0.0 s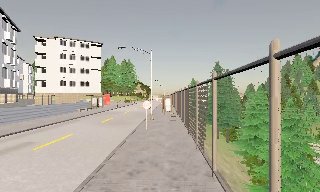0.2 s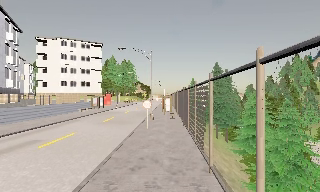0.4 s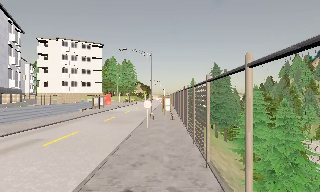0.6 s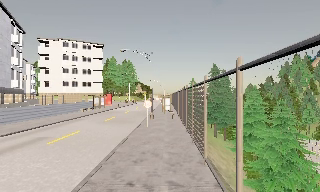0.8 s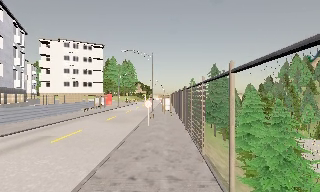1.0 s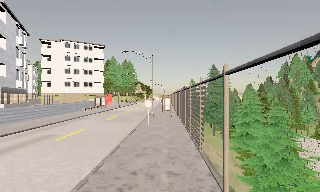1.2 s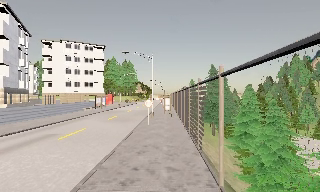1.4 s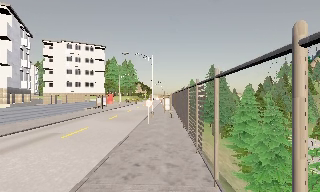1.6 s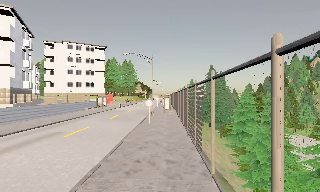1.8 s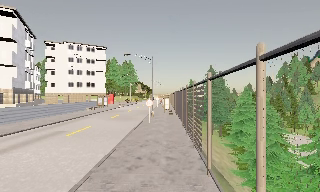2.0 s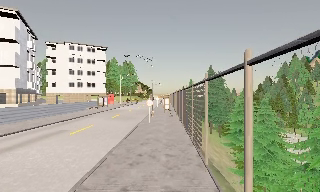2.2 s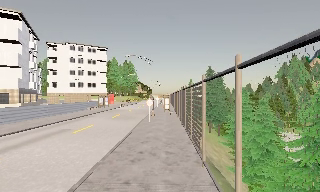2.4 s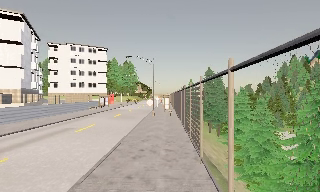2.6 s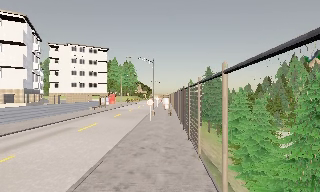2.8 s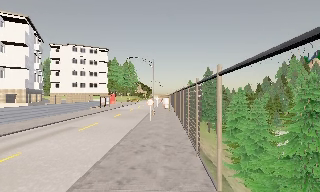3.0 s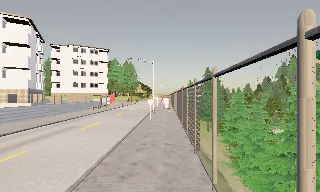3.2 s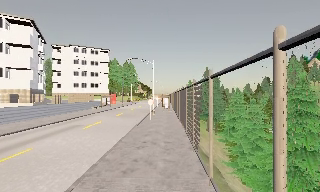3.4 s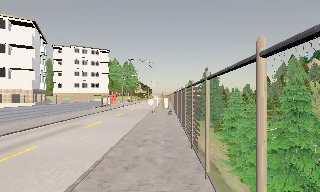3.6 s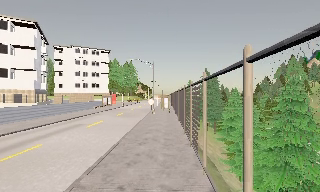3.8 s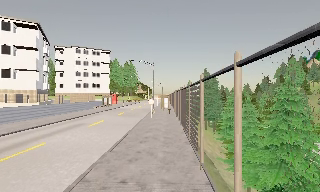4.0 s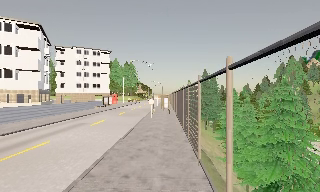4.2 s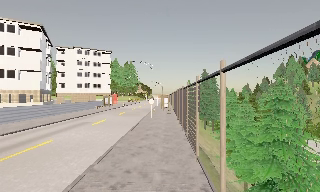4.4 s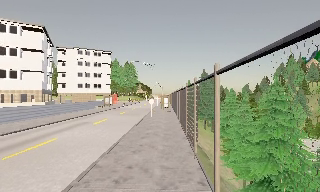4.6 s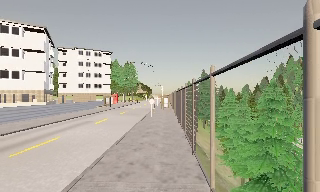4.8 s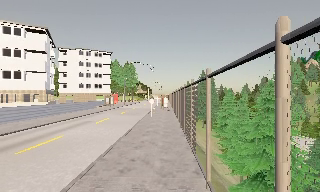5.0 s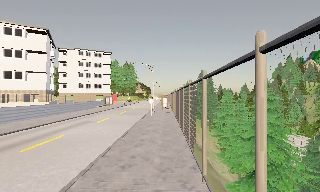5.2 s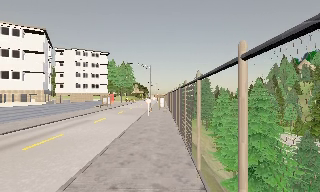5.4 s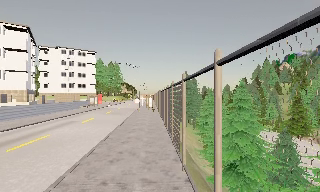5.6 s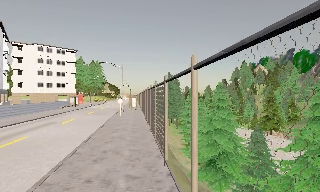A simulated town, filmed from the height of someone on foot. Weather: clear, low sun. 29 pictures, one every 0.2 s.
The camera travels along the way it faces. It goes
backward.
0.0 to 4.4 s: The camera travels backward, about 7 m, so what stands in front gets smaller.
4.4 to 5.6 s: The scene slides to the left, as the camera pans about 10 degrees to its right. It travels backward, about 2 m, so what stands in front gets smaller.
The film runs backward here.
